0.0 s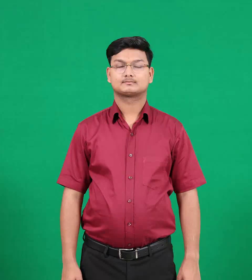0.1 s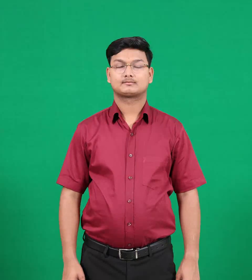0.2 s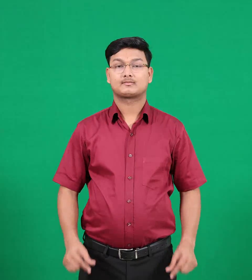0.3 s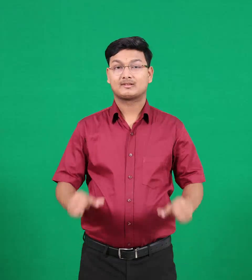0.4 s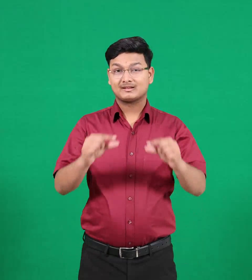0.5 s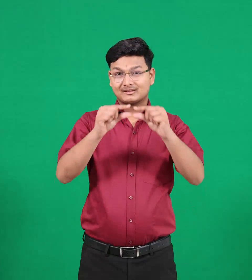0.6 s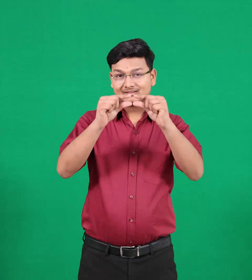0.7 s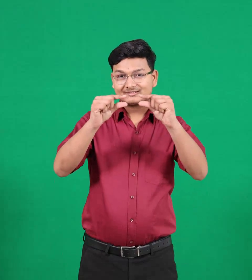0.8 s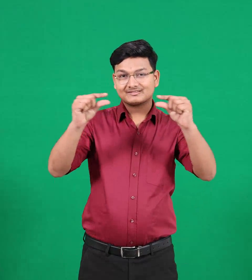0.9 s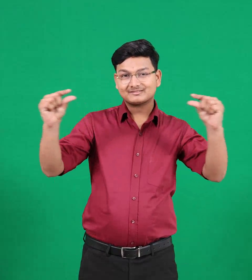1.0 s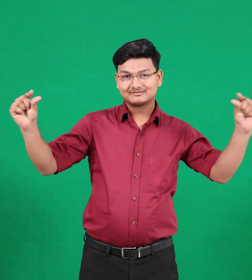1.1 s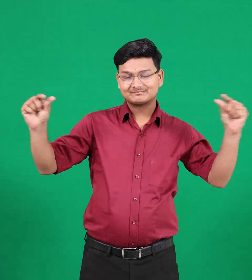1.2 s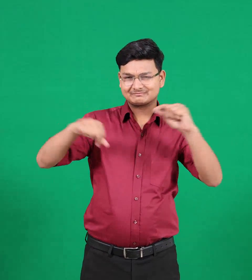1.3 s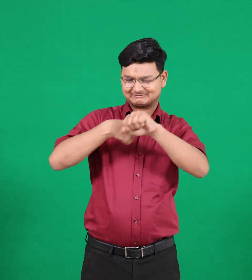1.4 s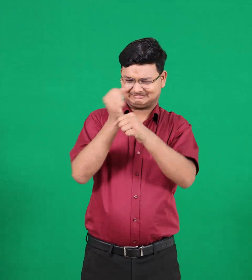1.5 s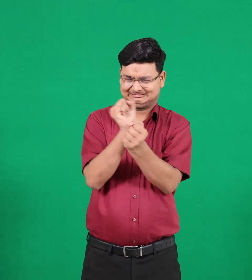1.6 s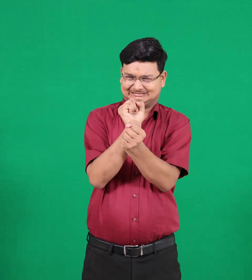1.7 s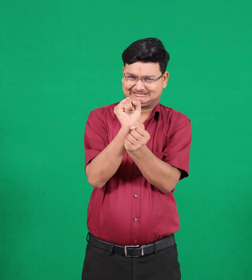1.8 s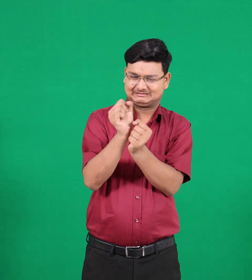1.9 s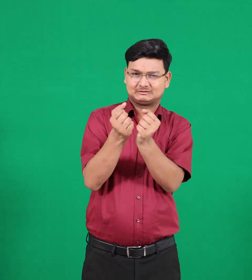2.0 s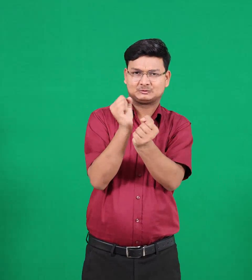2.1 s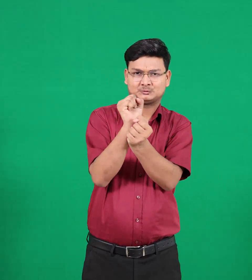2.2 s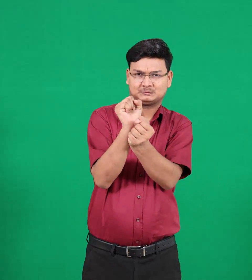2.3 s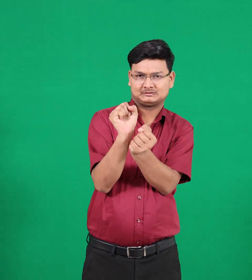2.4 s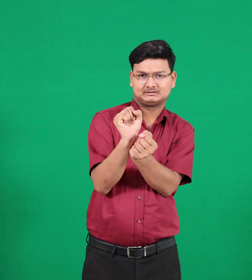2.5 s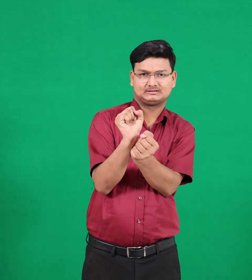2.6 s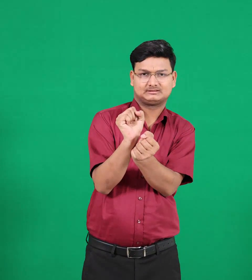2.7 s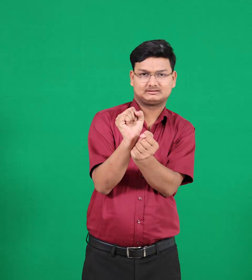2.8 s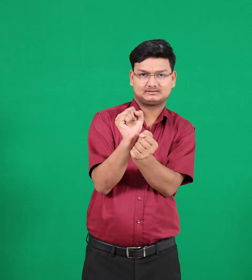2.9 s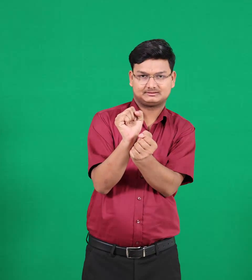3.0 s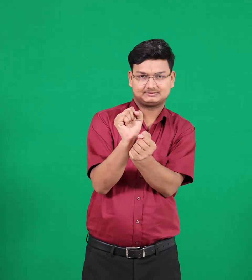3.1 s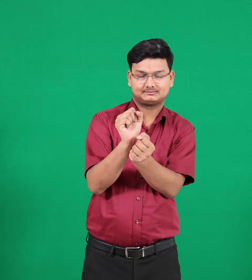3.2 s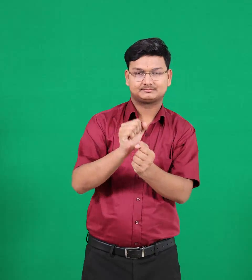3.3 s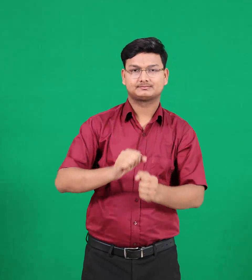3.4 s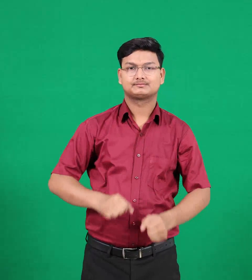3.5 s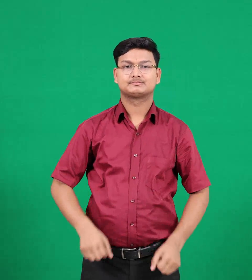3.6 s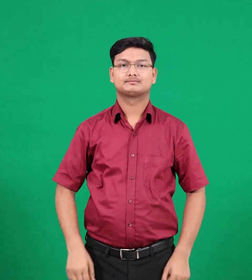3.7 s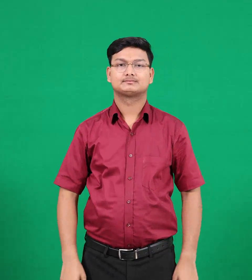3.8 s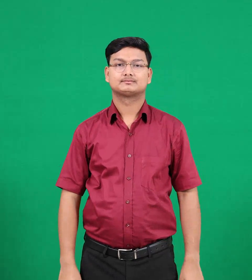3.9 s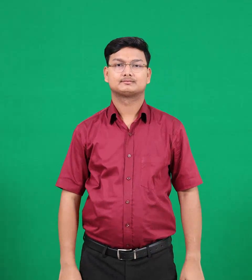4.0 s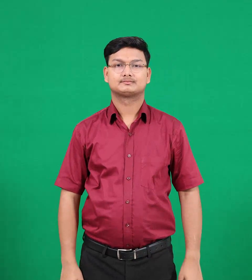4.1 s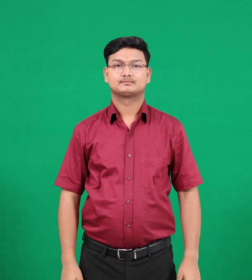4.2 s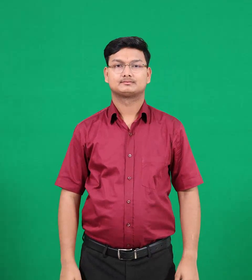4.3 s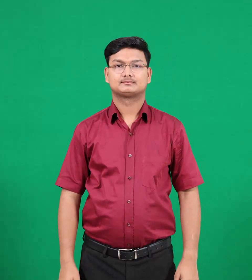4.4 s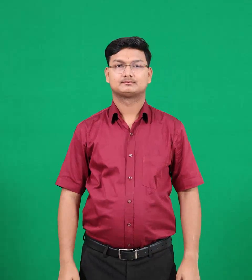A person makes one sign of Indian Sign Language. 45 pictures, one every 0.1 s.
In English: bind
